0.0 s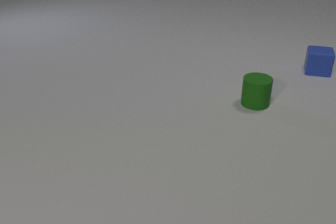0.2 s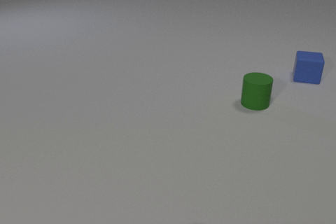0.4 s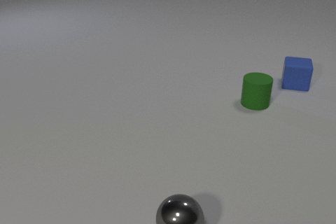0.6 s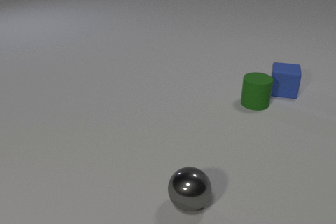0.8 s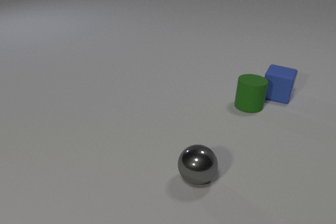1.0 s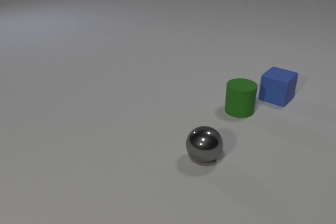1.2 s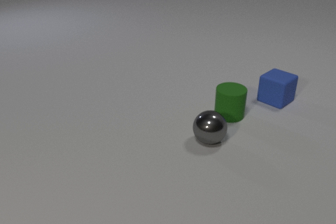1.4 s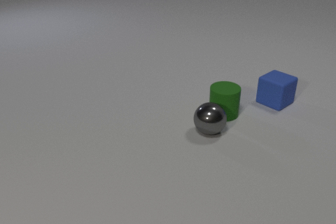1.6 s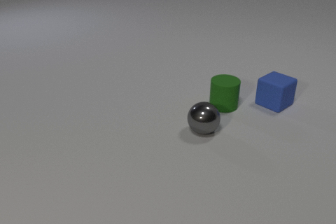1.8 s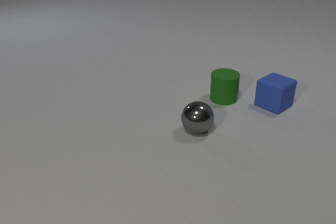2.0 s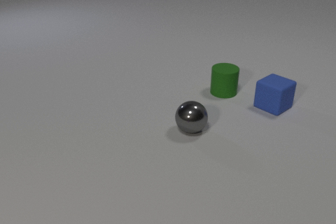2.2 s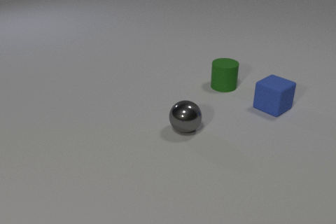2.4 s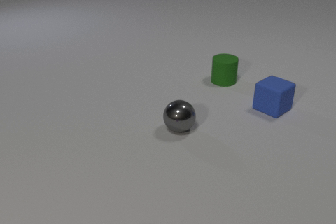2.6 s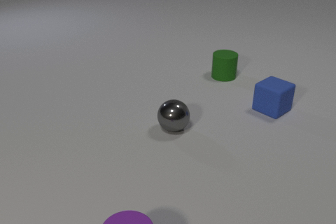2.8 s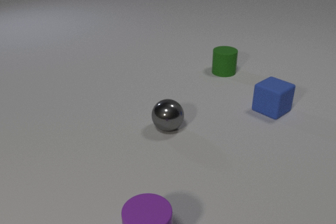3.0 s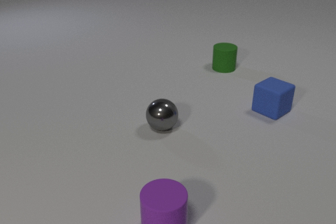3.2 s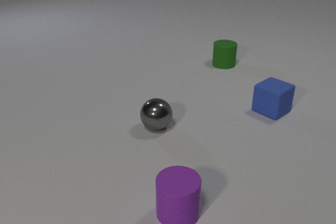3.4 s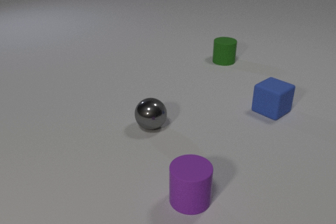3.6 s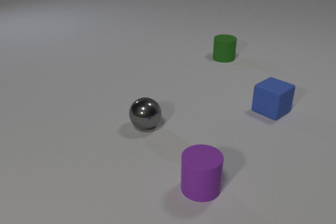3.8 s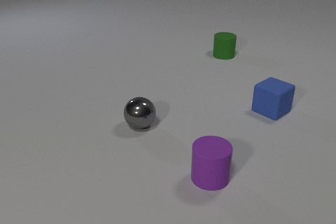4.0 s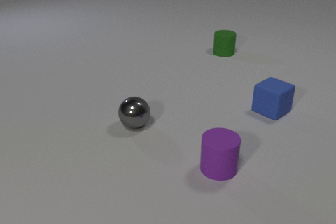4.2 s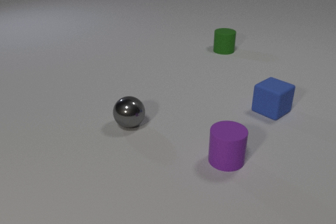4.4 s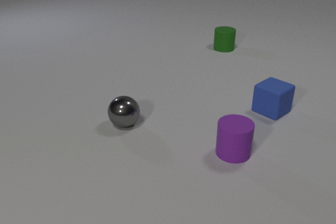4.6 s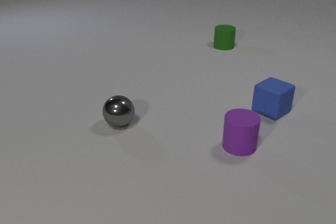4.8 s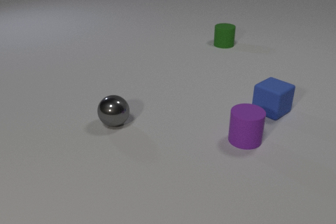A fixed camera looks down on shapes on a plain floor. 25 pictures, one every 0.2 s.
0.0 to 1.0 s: The blue rubber cube slides toward the camera and to the left, spins clockwise seen from above by about 15 degrees, its near face sliding to the left. The green rubber cylinder slides toward the camera and to the left. The gray metal sphere comes in at the bottom edge, rolls away from the camera. The blue rubber cube and the green rubber cylinder collide.
1.0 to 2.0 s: The blue rubber cube slides toward the camera. The green rubber cylinder slides away from the camera and to the left. The gray metal sphere rolls away from the camera. The green rubber cylinder and the gray metal sphere collide.
2.0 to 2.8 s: The blue rubber cube slides toward the camera. The green rubber cylinder slides away from the camera. The gray metal sphere rolls to the left. The purple rubber cylinder comes in at the bottom edge, slides away from the camera and to the right.
2.8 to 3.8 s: The green rubber cylinder slides away from the camera. The gray metal sphere rolls to the left. The purple rubber cylinder slides away from the camera and to the right.
3.8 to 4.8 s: The green rubber cylinder slides away from the camera. The gray metal sphere rolls to the left. The purple rubber cylinder slides away from the camera and to the right.
Are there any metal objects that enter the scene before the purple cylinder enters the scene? yes.
What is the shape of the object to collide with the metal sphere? cylinder.
What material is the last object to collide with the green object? metal.
